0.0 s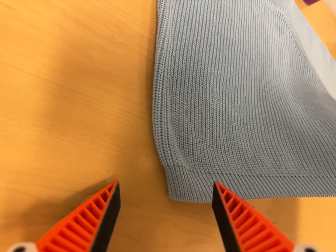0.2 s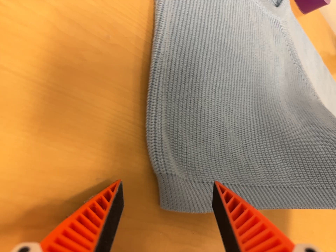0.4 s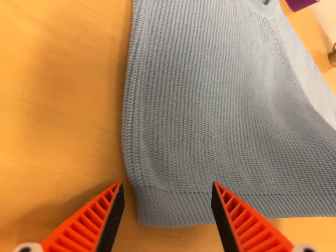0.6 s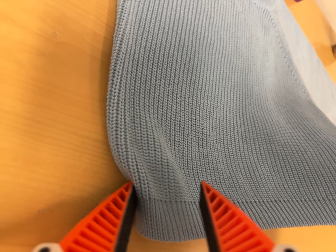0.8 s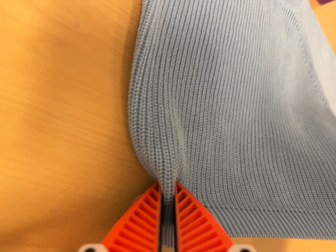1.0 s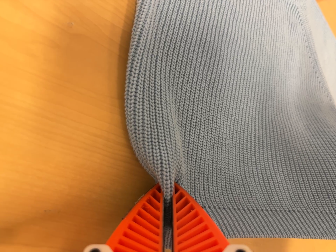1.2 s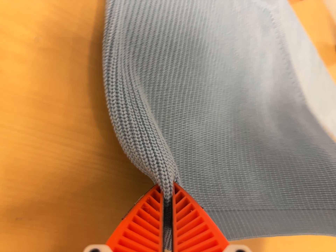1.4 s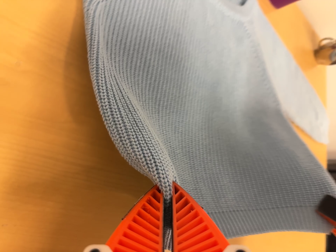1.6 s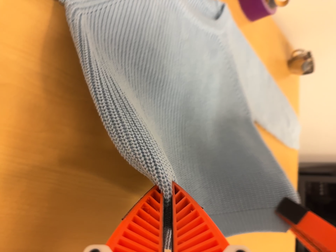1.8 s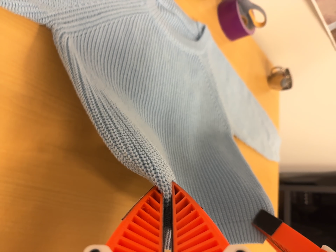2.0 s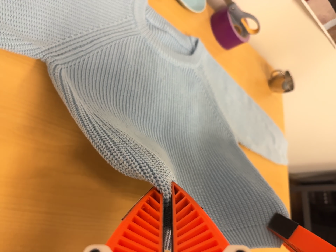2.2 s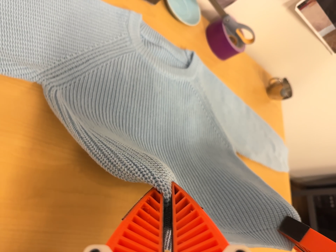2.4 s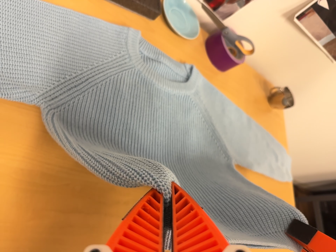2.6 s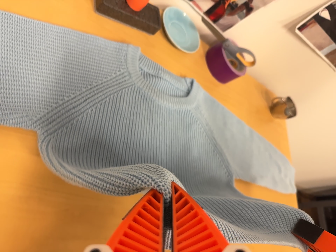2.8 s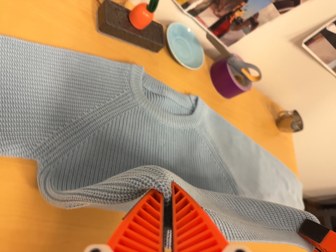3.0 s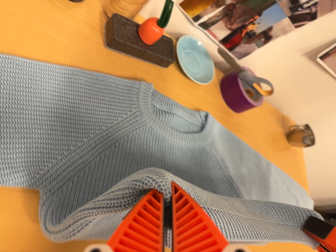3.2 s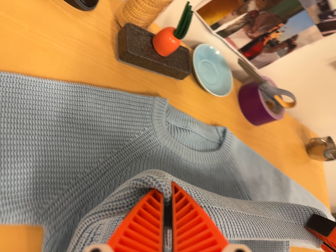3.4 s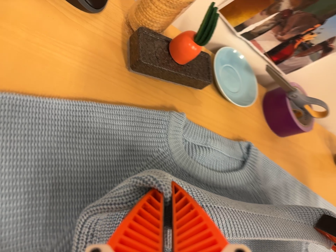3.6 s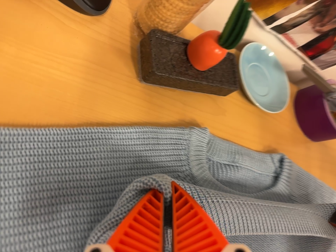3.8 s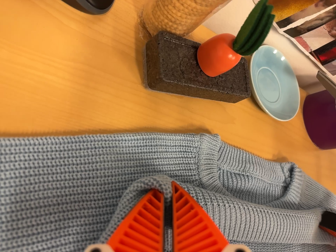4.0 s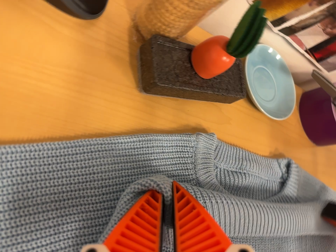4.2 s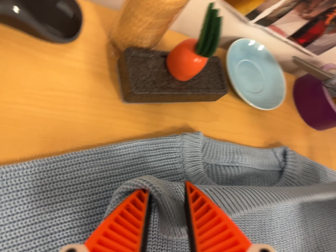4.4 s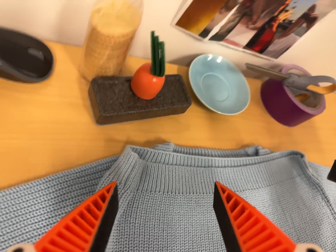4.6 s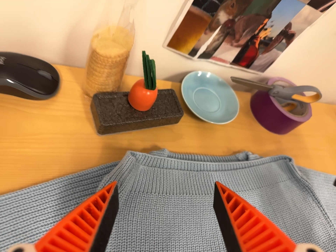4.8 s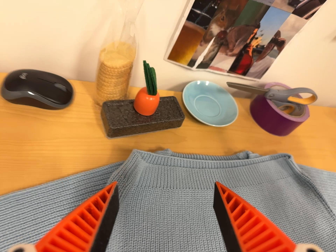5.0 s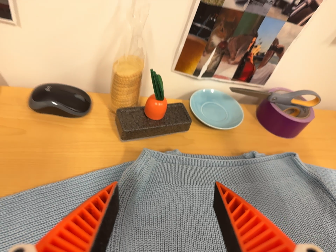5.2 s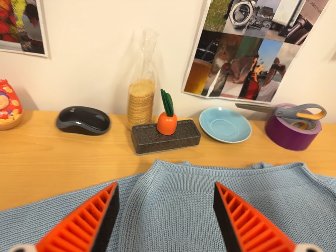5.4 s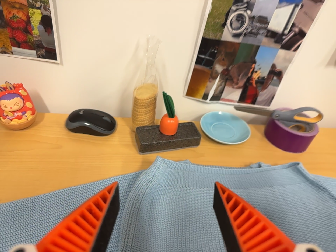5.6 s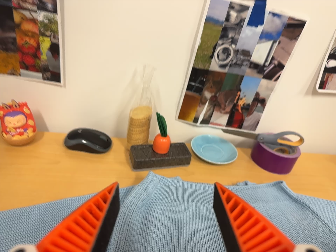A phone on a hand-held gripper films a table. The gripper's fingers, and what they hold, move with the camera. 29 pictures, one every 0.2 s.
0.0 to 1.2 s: The camera travels forward and toward the top of its view, about 7 cm, so what stands in front looms larger.
1.2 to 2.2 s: The camera travels to its right, backward and toward the top of its view, about 12 cm, so close, fixed things drift to the left.
2.2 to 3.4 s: The camera travels toward the top of its view and forward, about 20 cm, so close, fixed things drift downward.
3.4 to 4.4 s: The camera travels to its right and toward the top of its view, about 8 cm. It rolls about its line of sight by about 20 degrees, and the scene rotates counterclockwise.
4.4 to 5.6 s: The camera pans to its left by about 15 degrees. It travels backward and toward the bottom of its view, about 26 cm. Its aim tips toward the top of its view by about 30 degrees.
The film runs forward here.
